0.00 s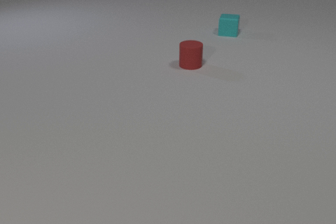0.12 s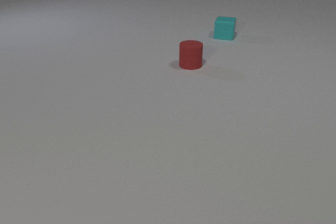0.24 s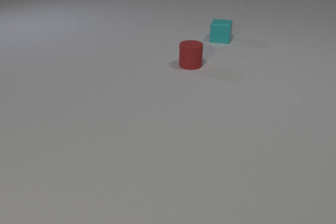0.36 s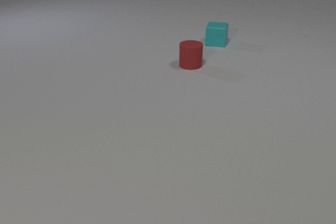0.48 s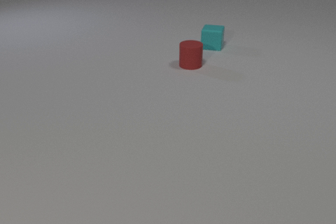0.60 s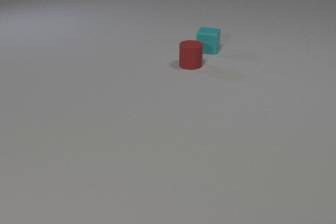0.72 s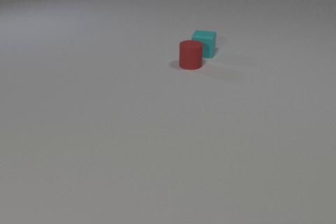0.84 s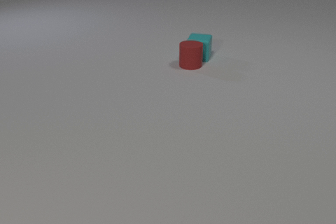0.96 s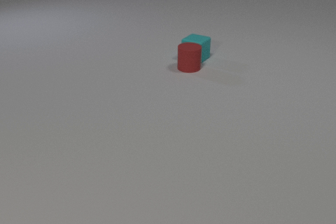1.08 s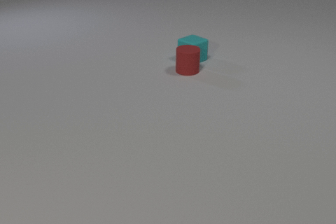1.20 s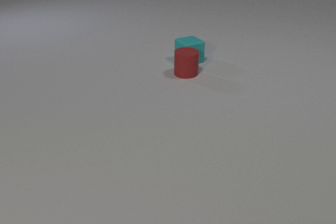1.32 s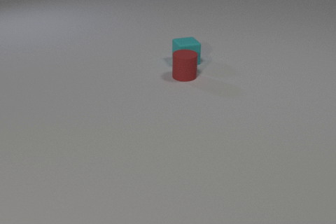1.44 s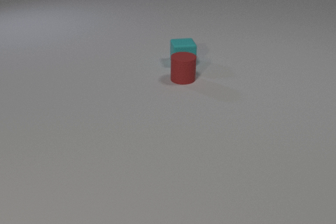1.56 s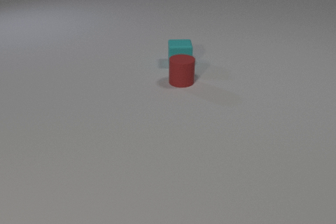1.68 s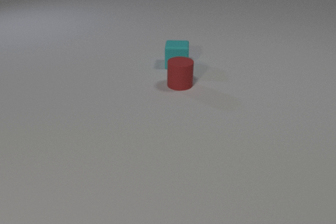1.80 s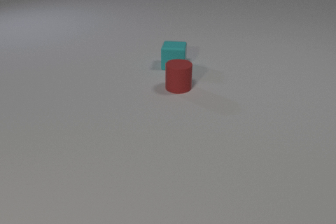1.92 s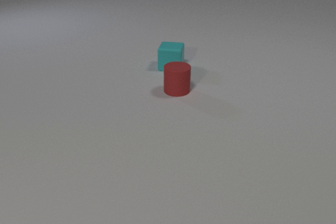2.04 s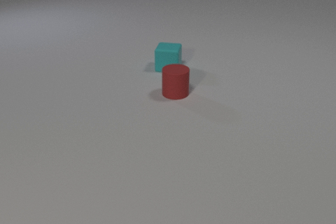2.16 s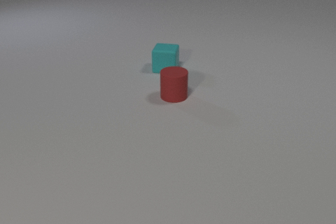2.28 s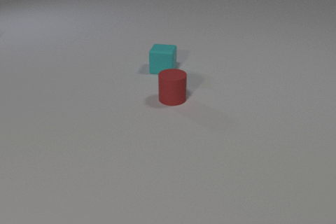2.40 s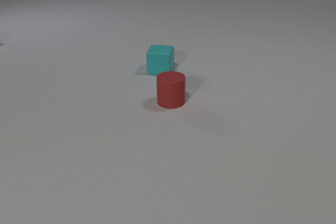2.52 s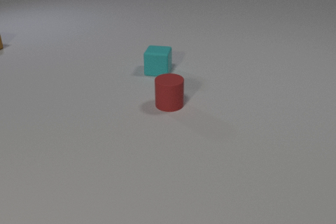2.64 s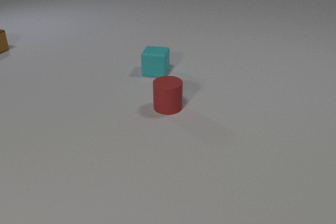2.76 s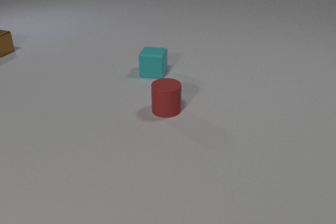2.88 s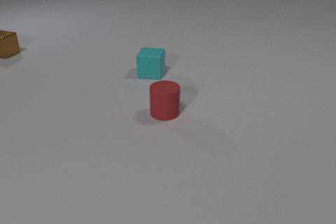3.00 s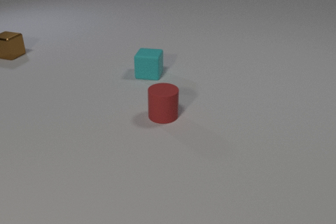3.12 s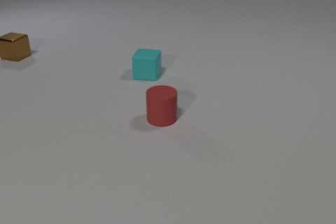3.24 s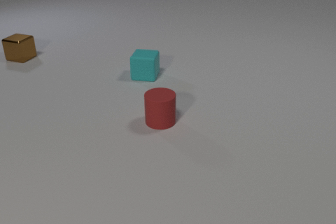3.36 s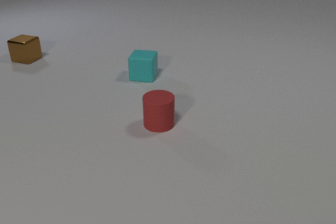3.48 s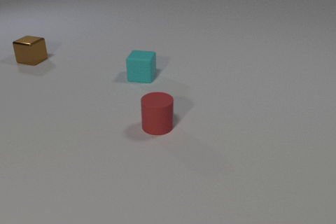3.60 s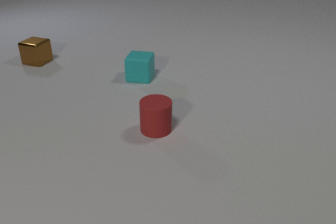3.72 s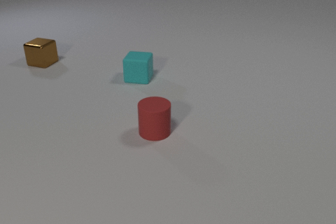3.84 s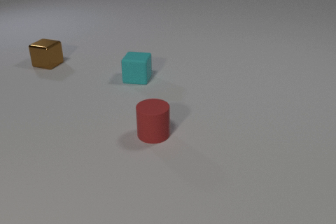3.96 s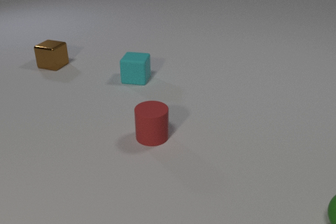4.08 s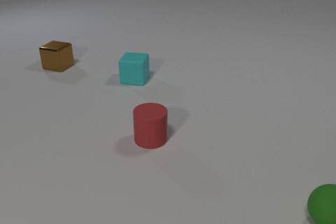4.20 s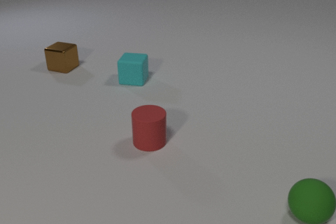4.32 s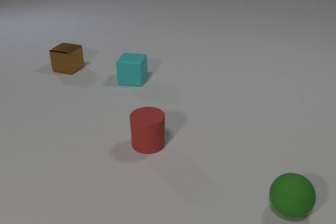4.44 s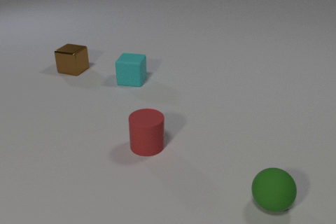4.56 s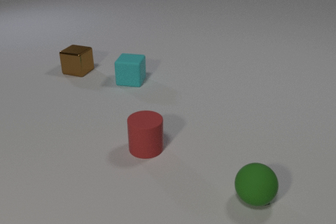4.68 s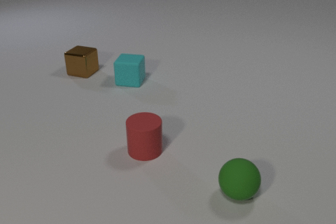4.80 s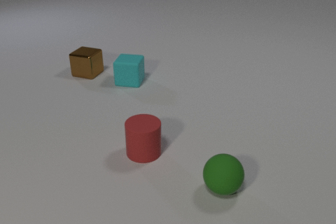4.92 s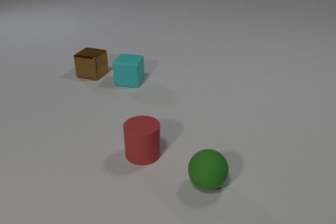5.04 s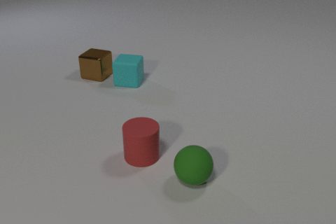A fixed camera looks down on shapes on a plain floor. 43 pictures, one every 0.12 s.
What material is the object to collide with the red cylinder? rubber.
Are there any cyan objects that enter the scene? no.
How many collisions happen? 1.
0.00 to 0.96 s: The cyan rubber cube slides toward the camera and to the left. The red rubber cylinder slides toward the camera. The cyan rubber cube and the red rubber cylinder collide.
0.96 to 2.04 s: The cyan rubber cube slides to the left and toward the camera, spins so that its near face slides to the left, clockwise seen from above. The red rubber cylinder slides toward the camera.
2.04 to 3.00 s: The cyan rubber cube slides to the left and toward the camera. The red rubber cylinder slides toward the camera. The brown metal cube comes in at the left edge, slides toward the camera and to the right.
3.00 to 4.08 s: The cyan rubber cube slides to the left and toward the camera. The red rubber cylinder slides toward the camera. The brown metal cube slides toward the camera and to the right. The green rubber sphere comes in at the right edge, rolls to the left.
4.08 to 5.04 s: The cyan rubber cube slides to the left. The red rubber cylinder slides toward the camera. The brown metal cube slides to the right and toward the camera. The green rubber sphere rolls to the left.
